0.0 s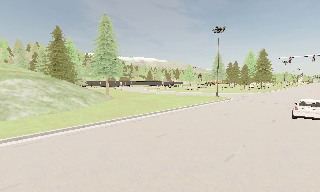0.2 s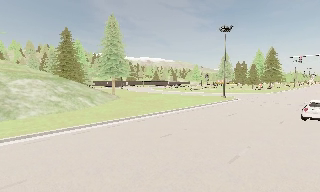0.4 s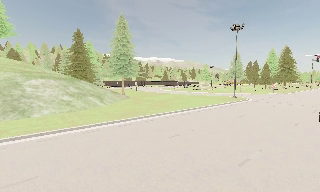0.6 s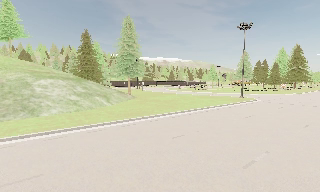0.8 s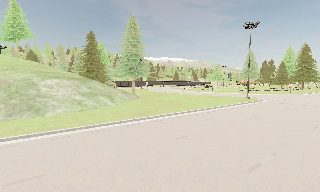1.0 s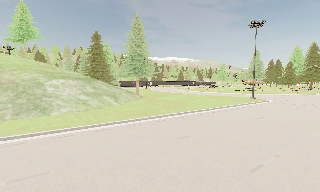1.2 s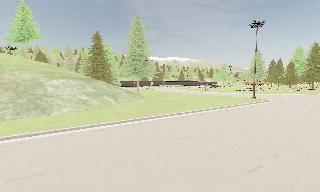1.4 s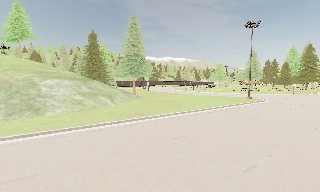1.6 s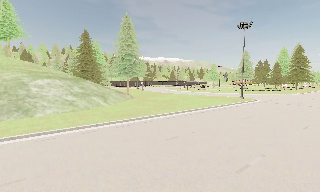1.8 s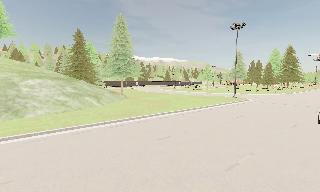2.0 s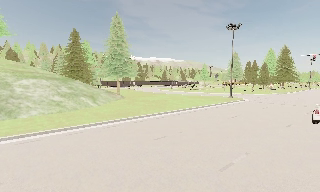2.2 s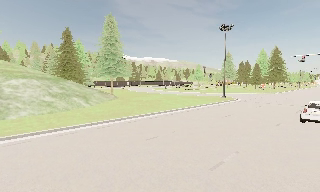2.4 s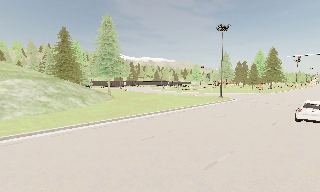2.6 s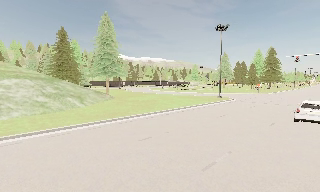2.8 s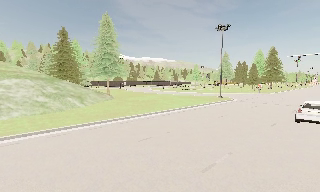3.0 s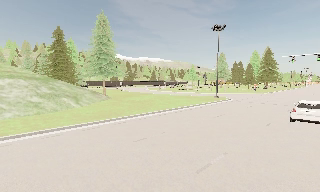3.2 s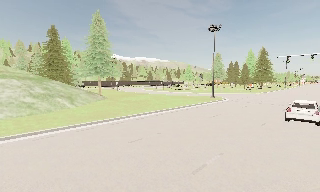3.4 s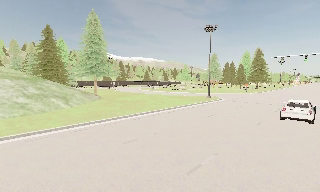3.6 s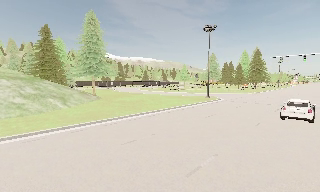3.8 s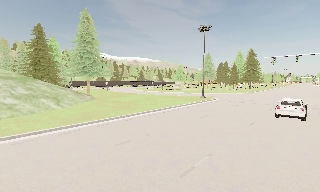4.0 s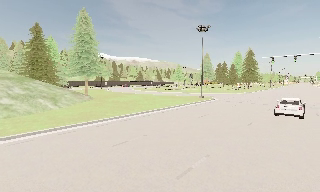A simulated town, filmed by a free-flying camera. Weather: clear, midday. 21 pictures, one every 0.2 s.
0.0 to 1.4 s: The scene slides to the right, as the camera pans about 10 degrees to its left. It travels to its right, about 0.5 m.
1.4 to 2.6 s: The camera travels to its right, about 0.5 m, so close, fixed things drift to the left.
2.6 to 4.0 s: The camera travels forward, about 0.5 m, so what stands in front looms larger.
The film runs forward here.
